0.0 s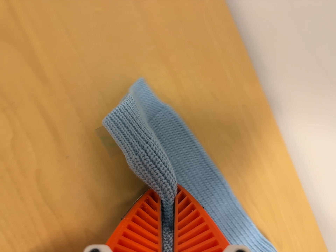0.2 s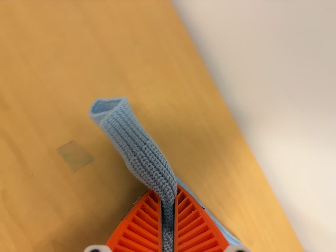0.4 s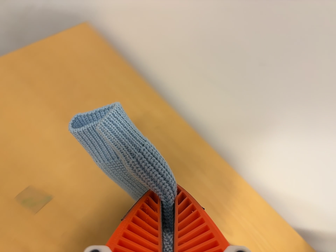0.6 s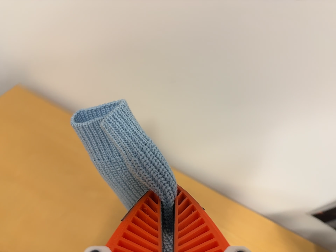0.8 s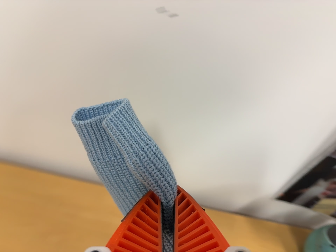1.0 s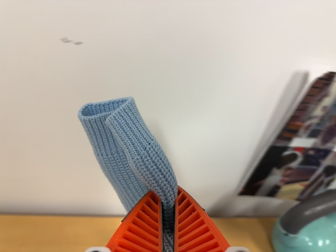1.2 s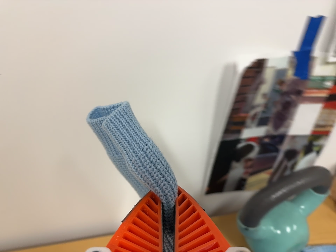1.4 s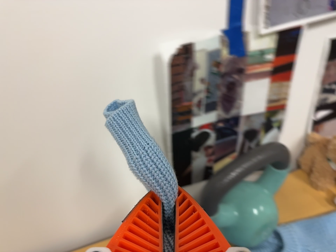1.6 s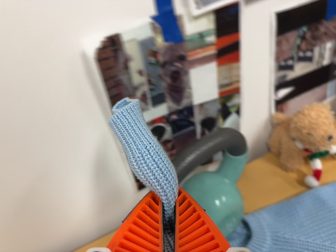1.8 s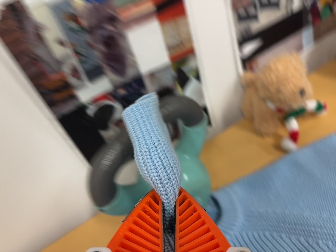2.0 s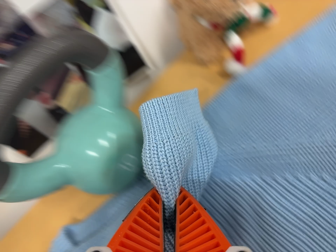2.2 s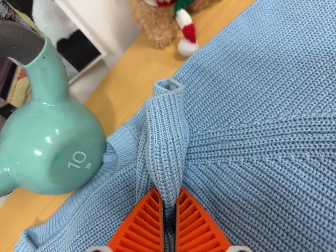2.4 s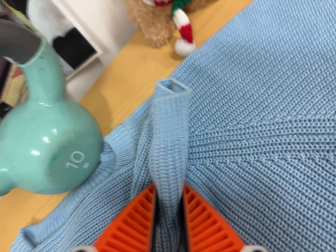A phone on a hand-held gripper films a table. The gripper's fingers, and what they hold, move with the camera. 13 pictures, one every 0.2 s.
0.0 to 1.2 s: The scene slides to the left, as the camera pans about 10 degrees to its right. It travels to its right, about 40 cm, so close, fixed things drift to the left. Its aim tips toward the top of its view by about 15 degrees, and the scene shifts downward. It rolls about its line of sight by about 75 degrees, and the scene rotates counterclockwise.
1.2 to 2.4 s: The camera travels to its right and forward, about 38 cm, so close, fixed things drift to the left. Its aim tips toward the bottom of its view by about 20 degrees, and the scene shifts upward. It rolls about its line of sight by about 40 degrees, and the scene rotates counterclockwise.
The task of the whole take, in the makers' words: left arm across.
The film runs forward here.
